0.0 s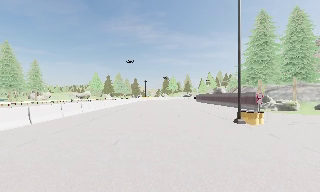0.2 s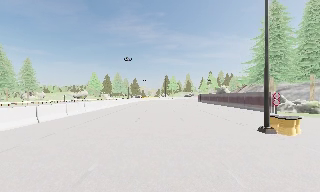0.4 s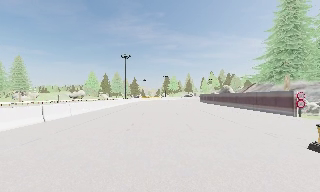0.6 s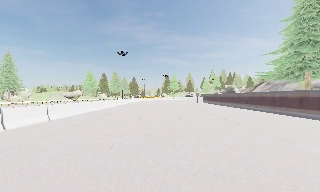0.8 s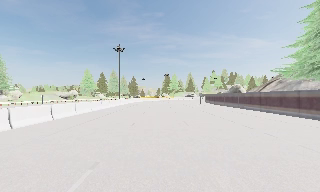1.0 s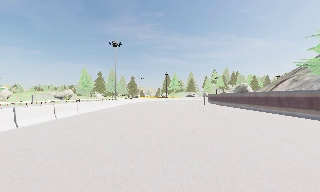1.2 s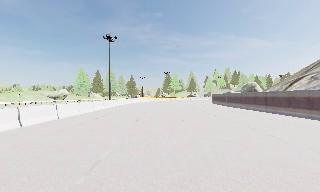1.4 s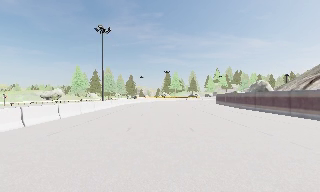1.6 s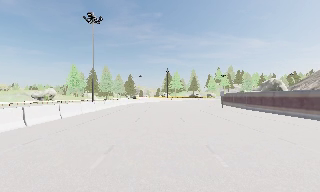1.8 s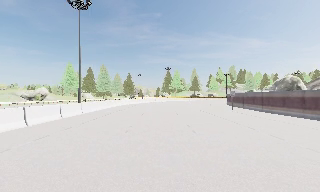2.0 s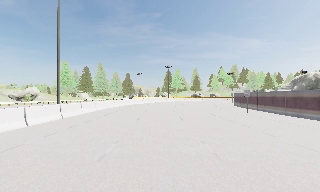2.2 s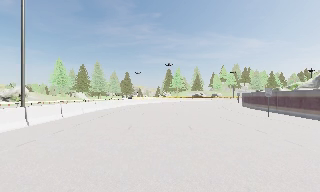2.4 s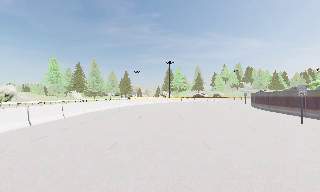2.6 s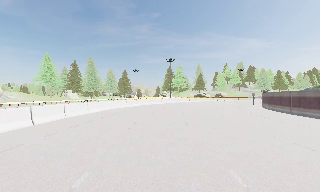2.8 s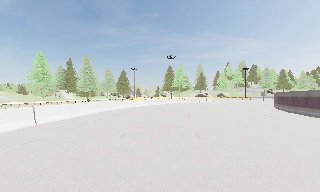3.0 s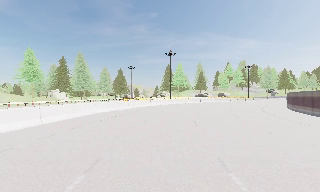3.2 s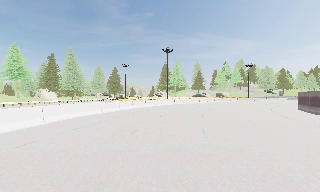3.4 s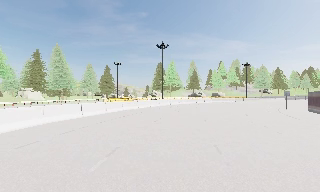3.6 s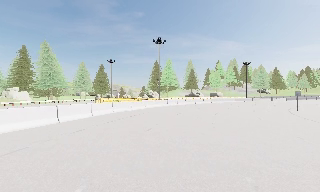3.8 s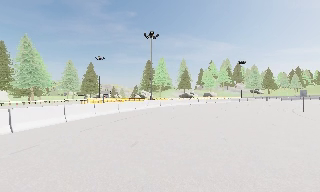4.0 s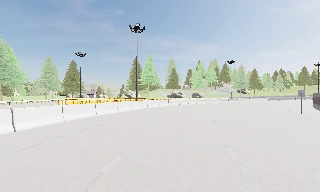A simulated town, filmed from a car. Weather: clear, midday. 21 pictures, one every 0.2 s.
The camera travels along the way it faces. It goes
forward.
0.0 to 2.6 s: The camera travels forward, about 40 m, so what stands in front looms larger.
2.6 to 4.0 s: The camera swings to its right by about 10 degrees, and the scene slides to the left. It travels forward, about 20 m, so what stands in front looms larger.
The film runs forward here.
